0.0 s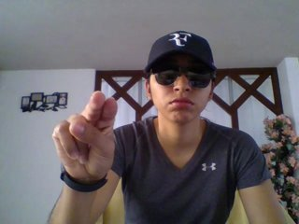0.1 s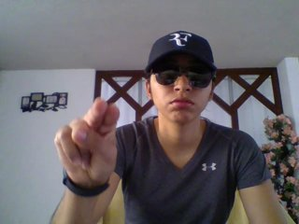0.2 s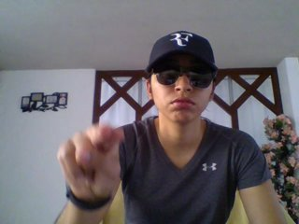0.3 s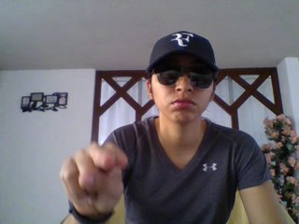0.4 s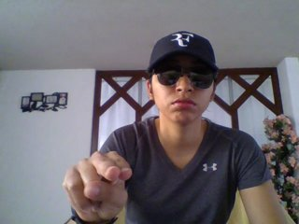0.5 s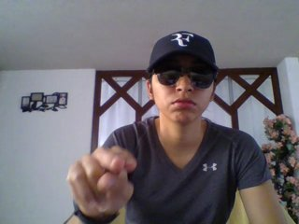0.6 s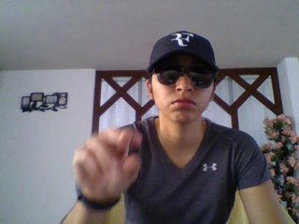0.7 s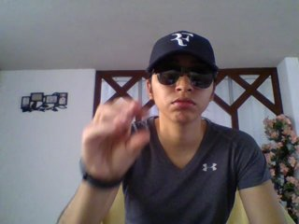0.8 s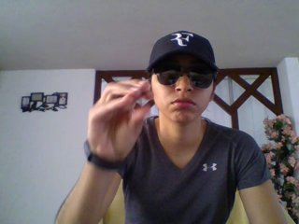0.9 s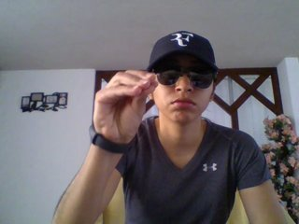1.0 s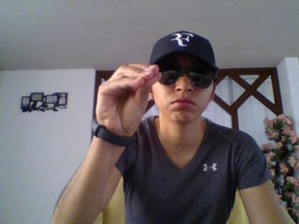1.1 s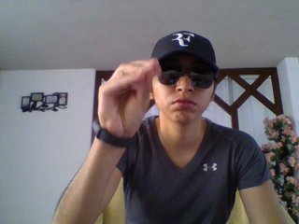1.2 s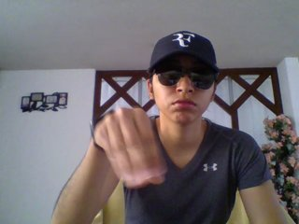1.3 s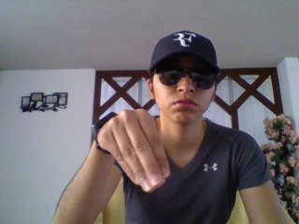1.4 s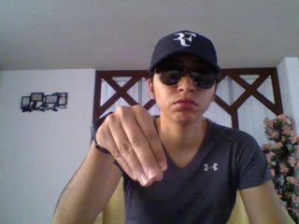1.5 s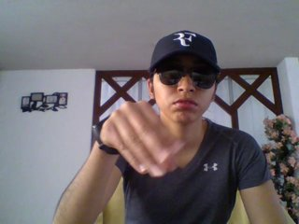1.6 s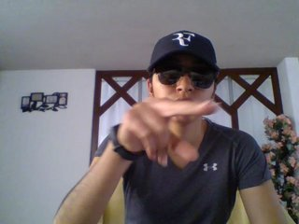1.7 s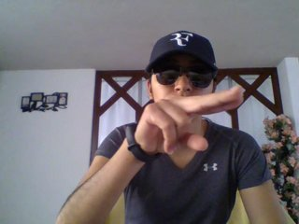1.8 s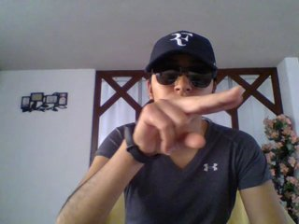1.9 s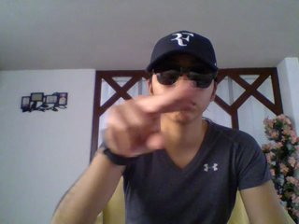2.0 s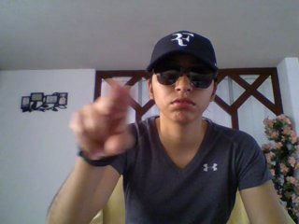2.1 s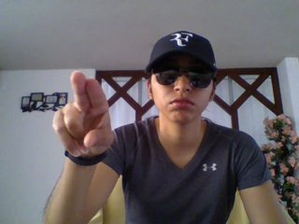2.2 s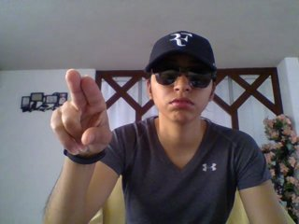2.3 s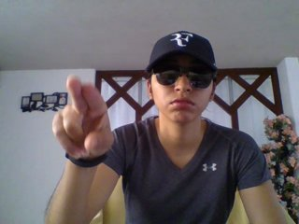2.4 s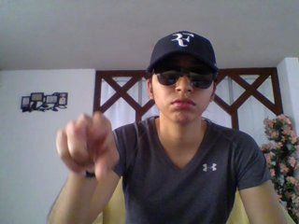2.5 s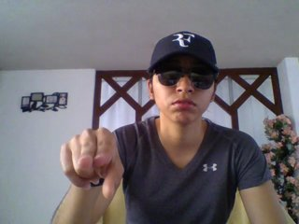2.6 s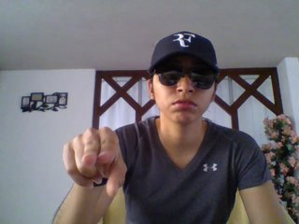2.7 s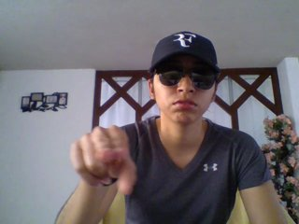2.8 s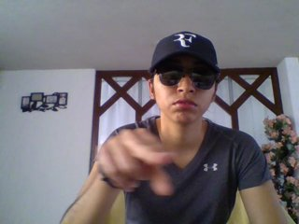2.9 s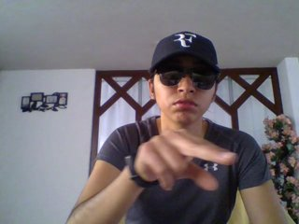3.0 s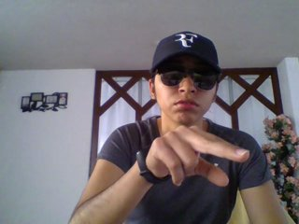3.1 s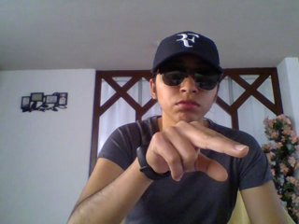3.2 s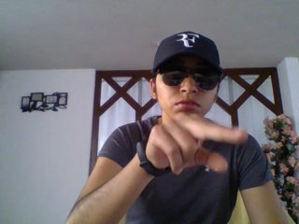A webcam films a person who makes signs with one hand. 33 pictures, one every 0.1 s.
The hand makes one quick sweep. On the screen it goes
downward.
0.0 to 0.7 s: Pointing with two fingers.
0.8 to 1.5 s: On the screen the hand sweeps downward. The name of the sign: Throw down.
1.6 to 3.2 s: Pointing with two fingers.
